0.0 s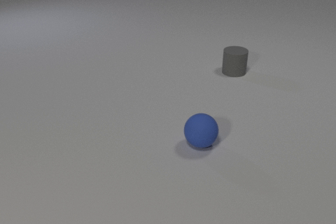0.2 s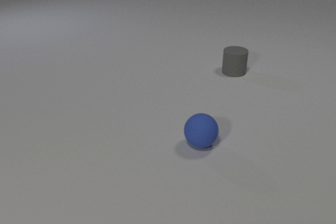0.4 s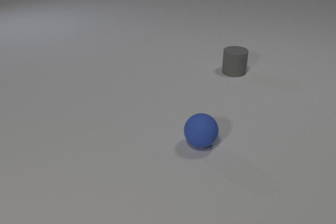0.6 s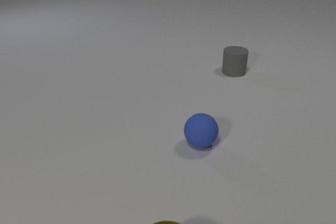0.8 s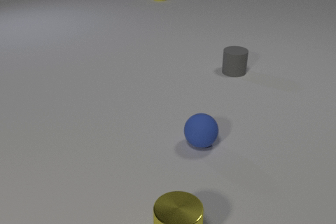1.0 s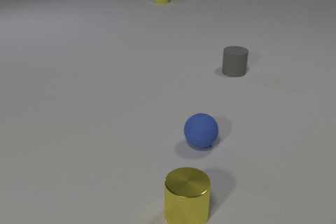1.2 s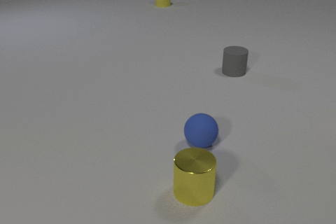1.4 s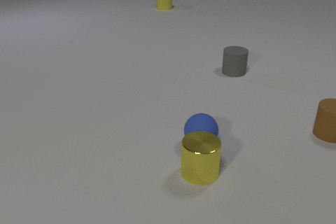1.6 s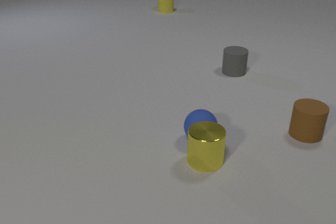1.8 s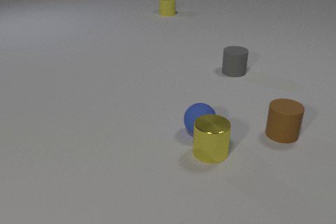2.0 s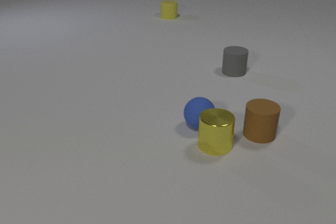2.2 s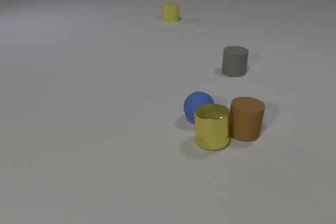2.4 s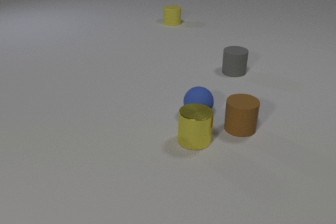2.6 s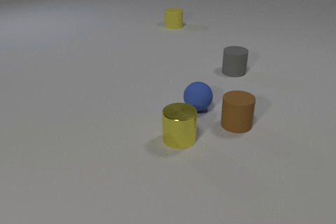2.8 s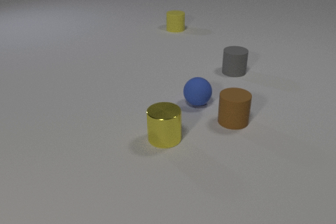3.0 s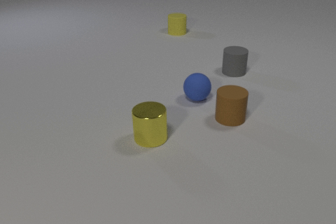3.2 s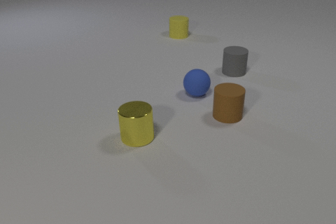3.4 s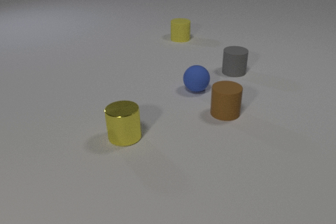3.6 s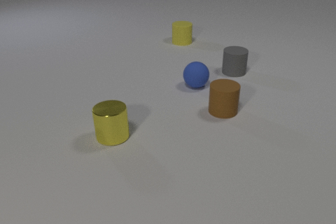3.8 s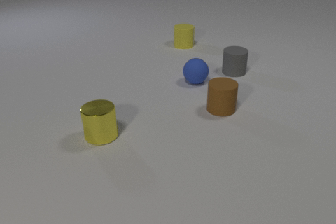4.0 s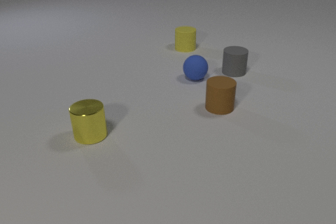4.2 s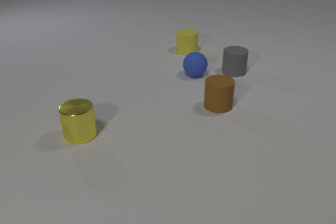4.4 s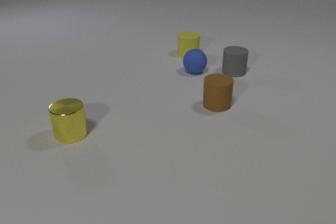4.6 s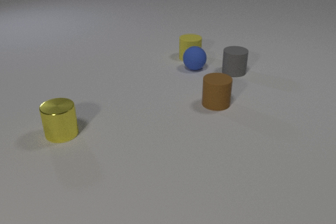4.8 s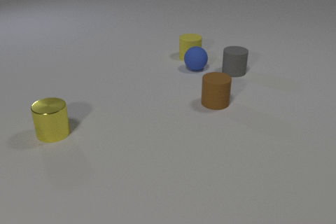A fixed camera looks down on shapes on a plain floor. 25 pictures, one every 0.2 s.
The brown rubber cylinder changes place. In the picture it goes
to the left.
The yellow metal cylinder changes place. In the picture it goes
away from the camera.
0.0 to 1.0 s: The yellow metal cylinder comes in at the bottom edge, slides away from the camera. The yellow rubber cylinder comes in at the top edge, slides toward the camera.
1.0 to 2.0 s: The yellow metal cylinder slides away from the camera. The blue rubber sphere rolls away from the camera. The brown rubber cylinder comes in at the right edge, slides to the left. The yellow rubber cylinder slides toward the camera. The yellow metal cylinder and the blue rubber sphere collide.
2.0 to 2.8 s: The yellow metal cylinder slides to the left. The blue rubber sphere rolls away from the camera. The brown rubber cylinder slides to the left and away from the camera. The yellow rubber cylinder slides toward the camera. The yellow metal cylinder and the brown rubber cylinder collide.
2.8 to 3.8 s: The yellow metal cylinder slides to the left. The blue rubber sphere rolls away from the camera. The brown rubber cylinder slides away from the camera and to the left. The yellow rubber cylinder slides toward the camera.
3.8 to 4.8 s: The yellow metal cylinder slides to the left. The blue rubber sphere rolls away from the camera. The brown rubber cylinder slides away from the camera and to the left. The yellow rubber cylinder slides toward the camera. The blue rubber sphere and the yellow rubber cylinder collide.
What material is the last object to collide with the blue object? rubber.
Are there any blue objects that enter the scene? no.
Are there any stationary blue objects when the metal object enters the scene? yes.
